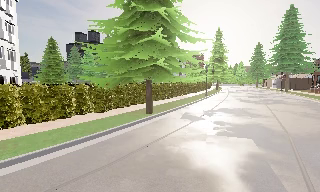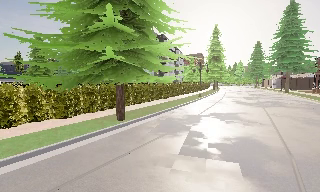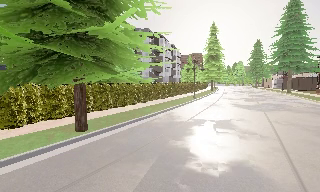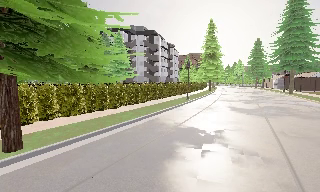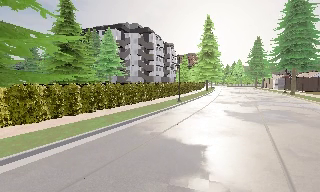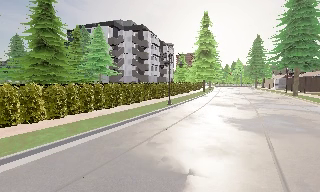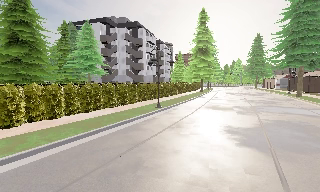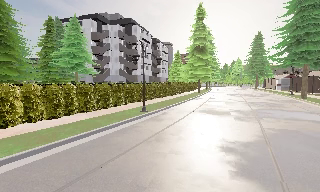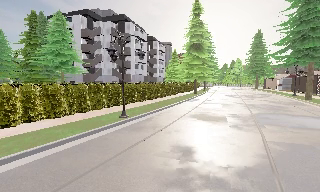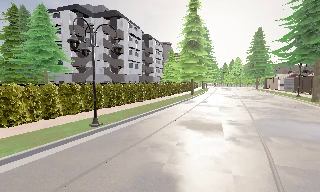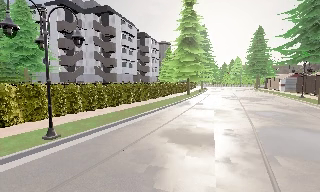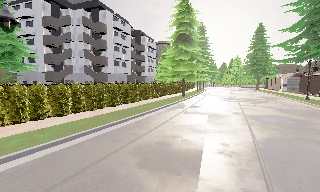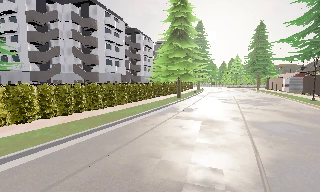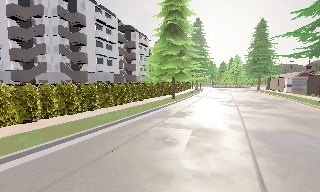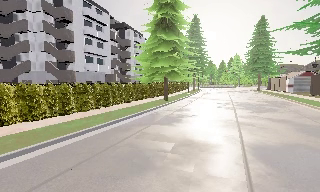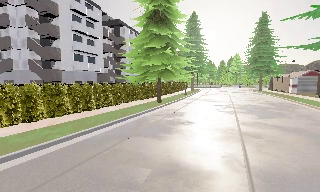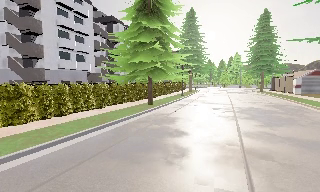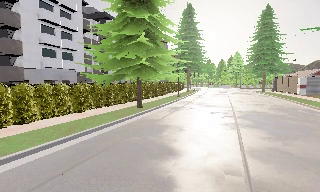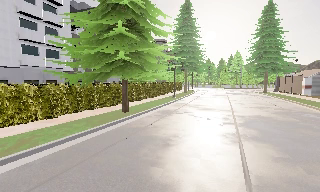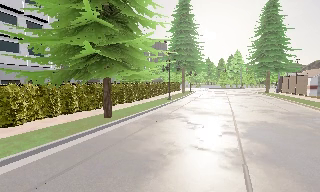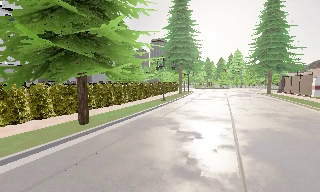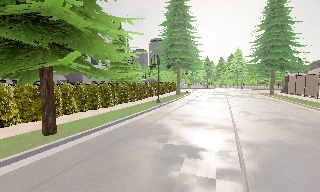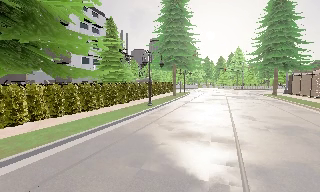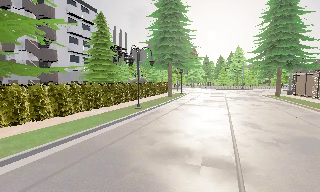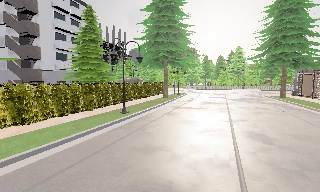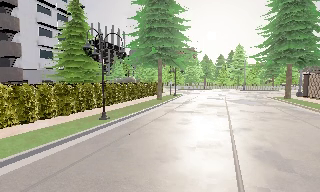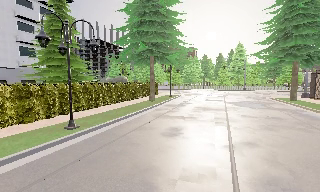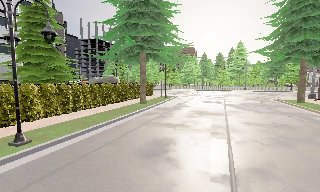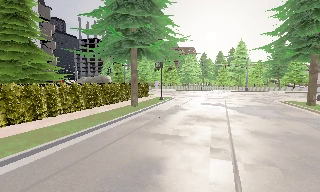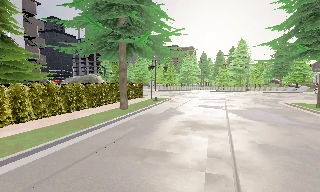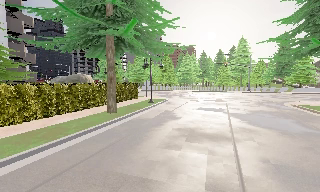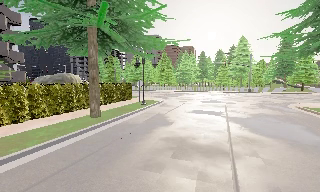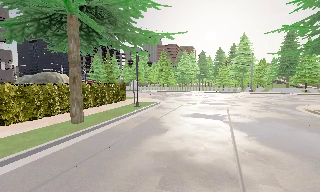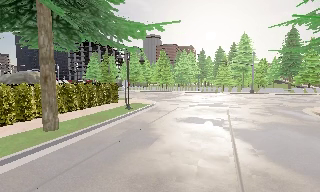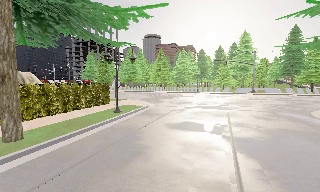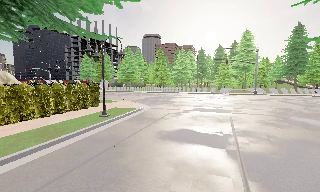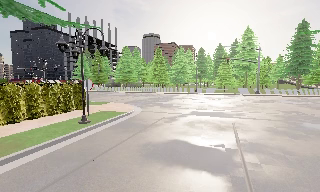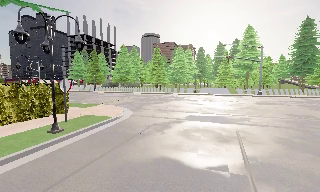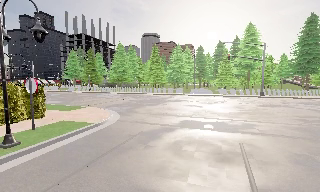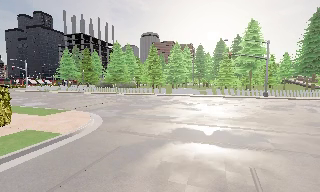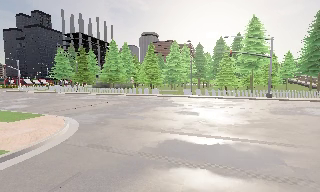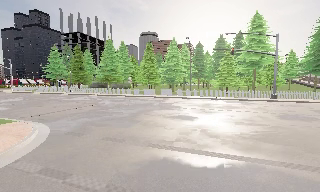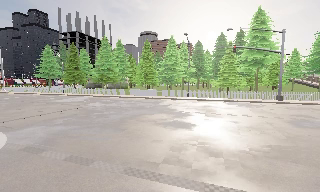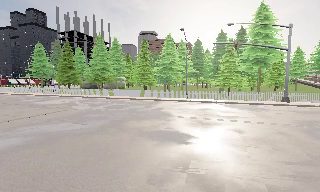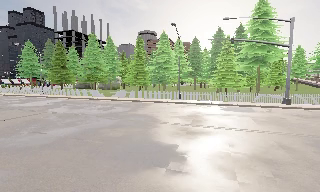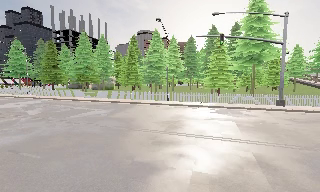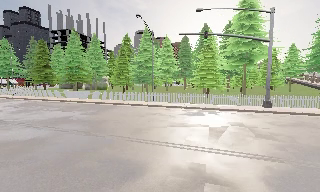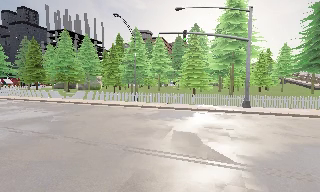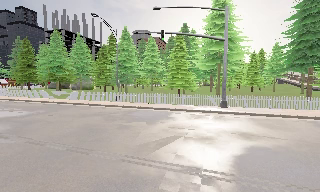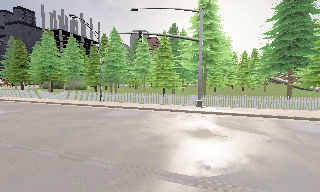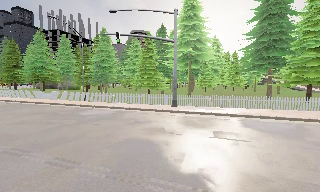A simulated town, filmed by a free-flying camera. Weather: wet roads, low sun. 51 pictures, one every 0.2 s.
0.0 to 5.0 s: The camera travels forward and to its right, about 50 m, so what stands in front looms larger.
5.0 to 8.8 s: The camera travels forward, about 30 m, so what stands in front looms larger.
8.8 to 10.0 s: The camera travels to its right, about 11 m, so close, fixed things drift to the left.
The film runs forward here.
